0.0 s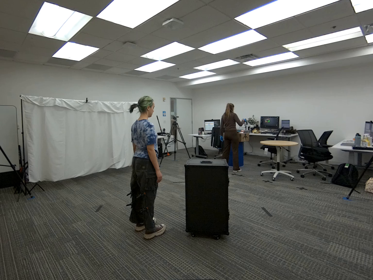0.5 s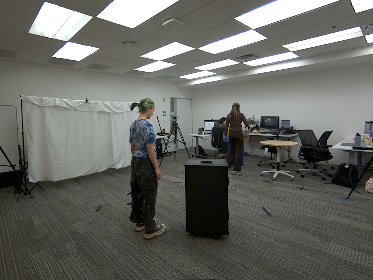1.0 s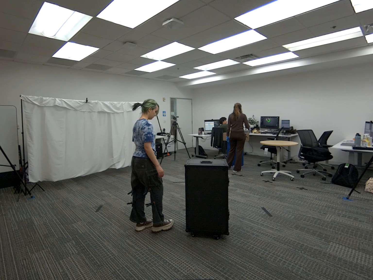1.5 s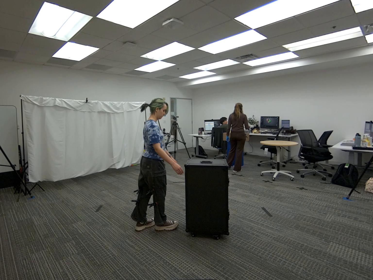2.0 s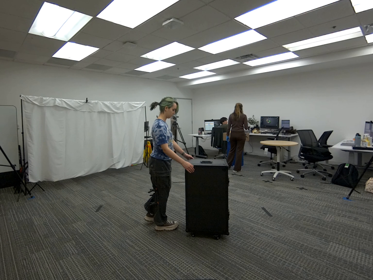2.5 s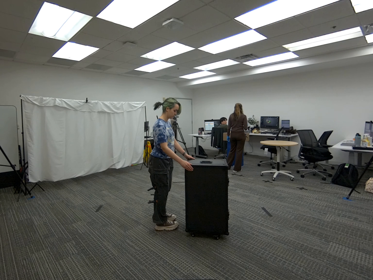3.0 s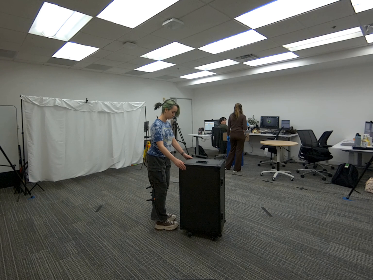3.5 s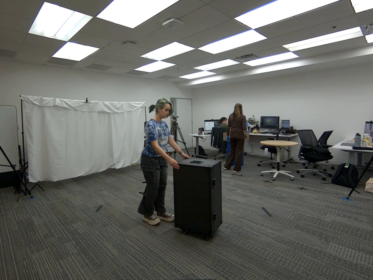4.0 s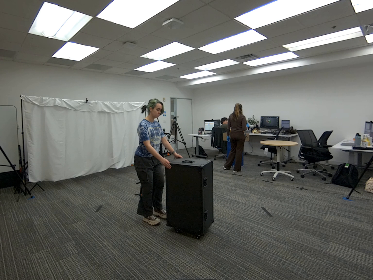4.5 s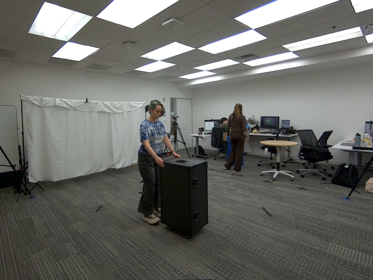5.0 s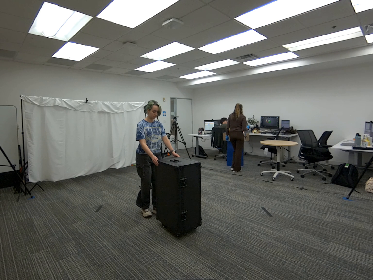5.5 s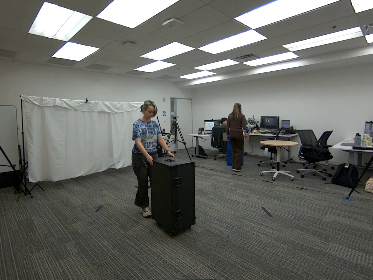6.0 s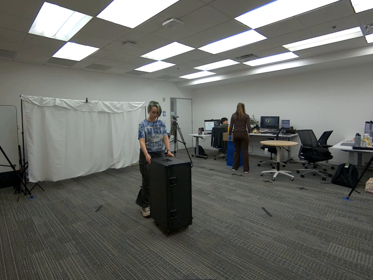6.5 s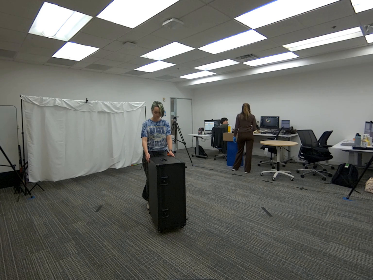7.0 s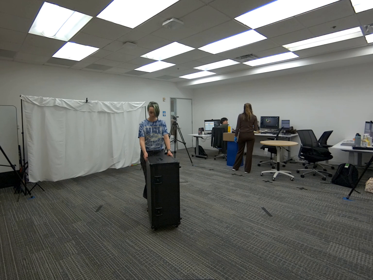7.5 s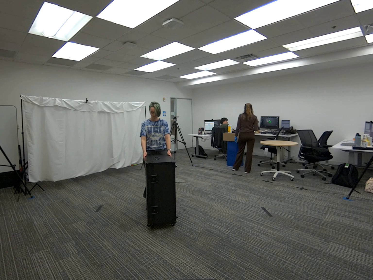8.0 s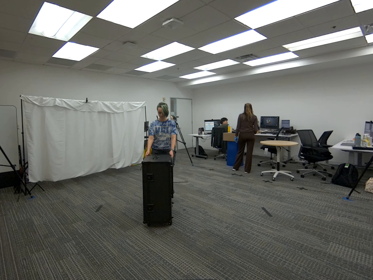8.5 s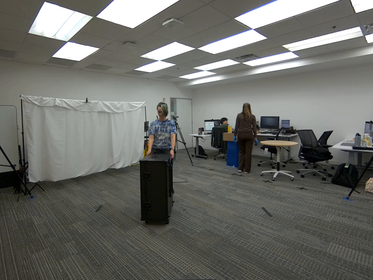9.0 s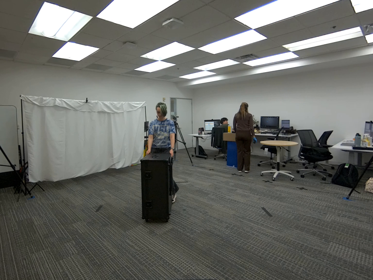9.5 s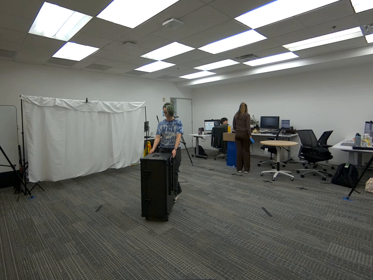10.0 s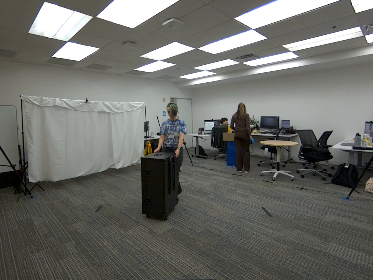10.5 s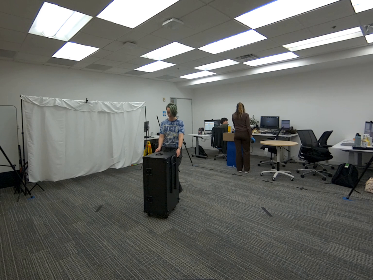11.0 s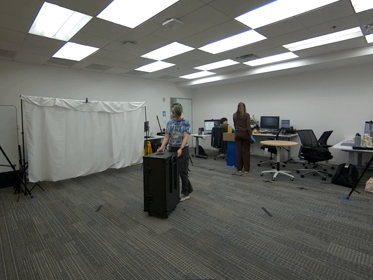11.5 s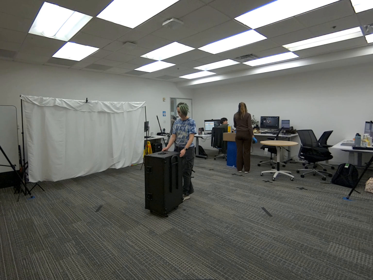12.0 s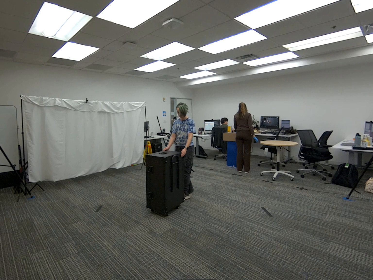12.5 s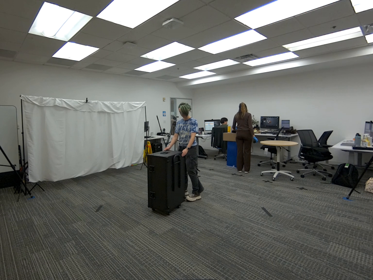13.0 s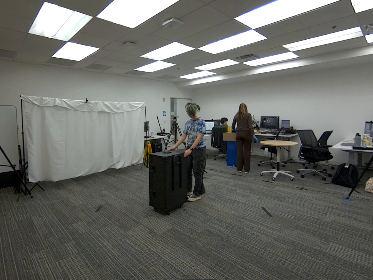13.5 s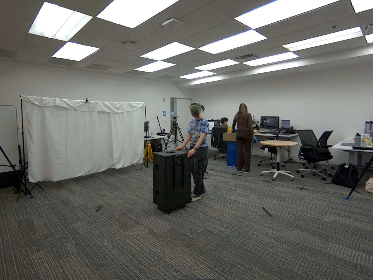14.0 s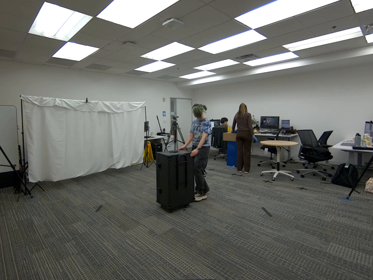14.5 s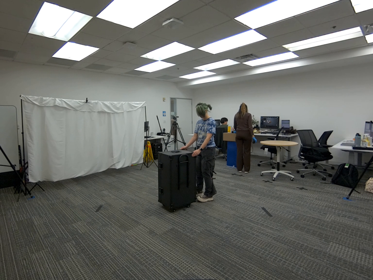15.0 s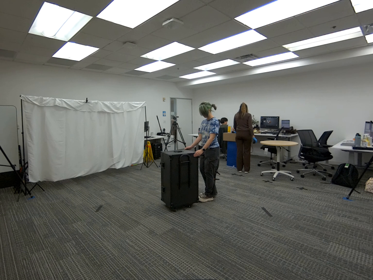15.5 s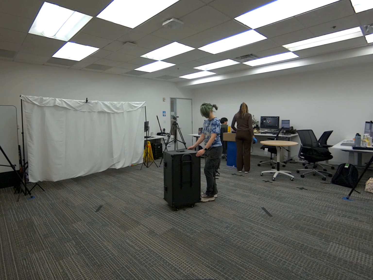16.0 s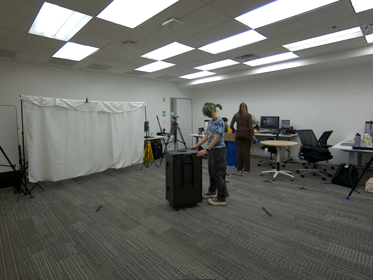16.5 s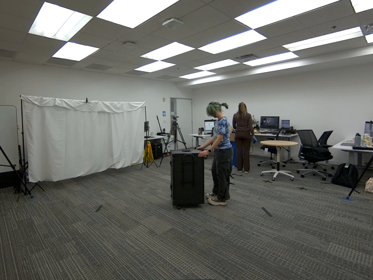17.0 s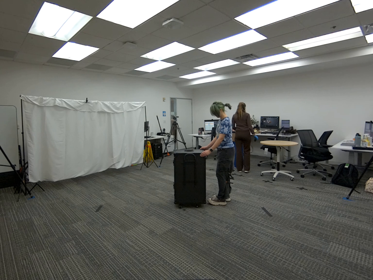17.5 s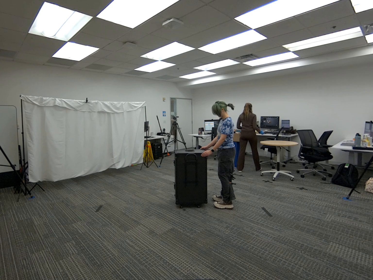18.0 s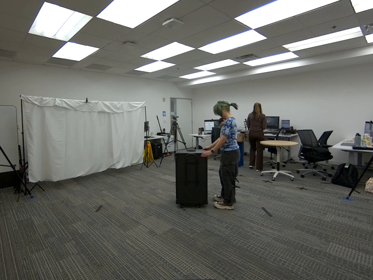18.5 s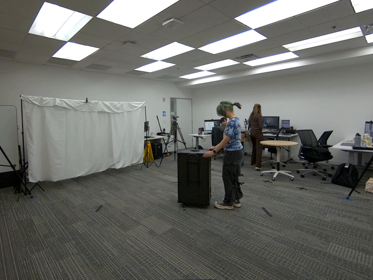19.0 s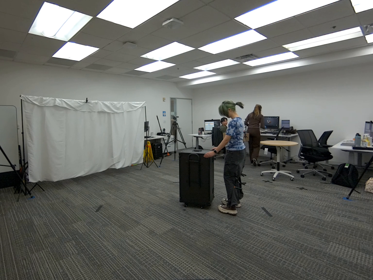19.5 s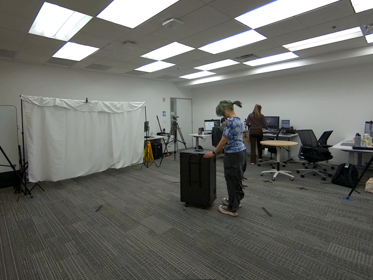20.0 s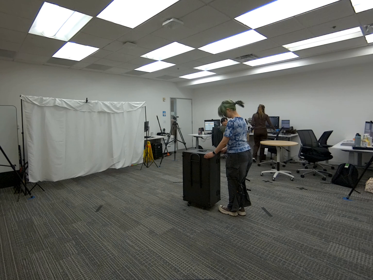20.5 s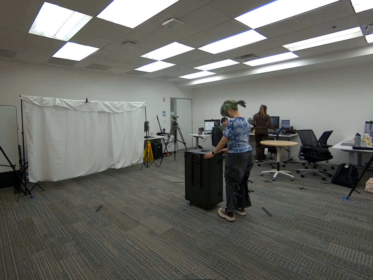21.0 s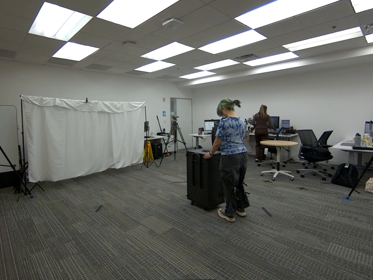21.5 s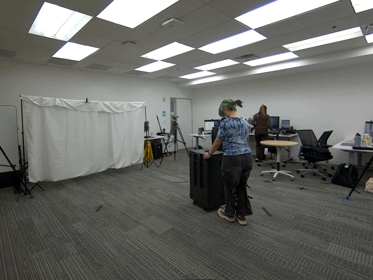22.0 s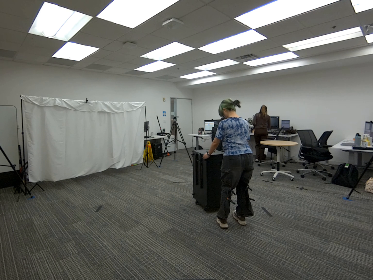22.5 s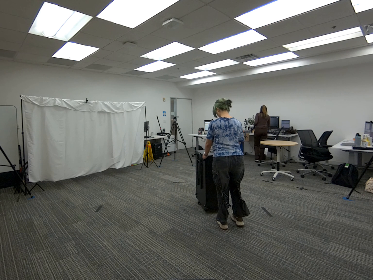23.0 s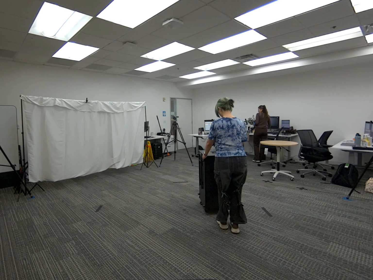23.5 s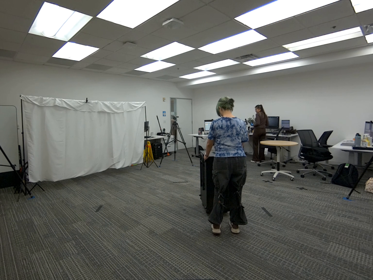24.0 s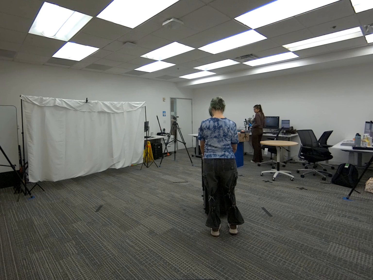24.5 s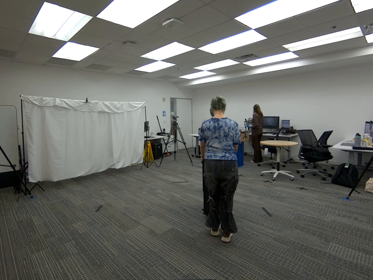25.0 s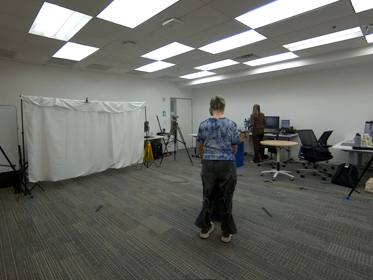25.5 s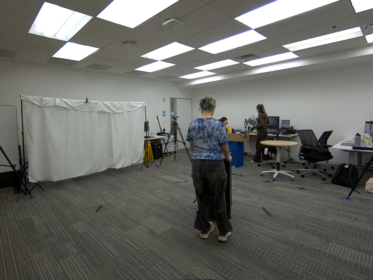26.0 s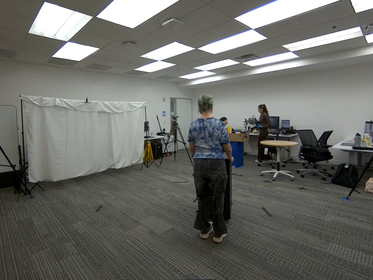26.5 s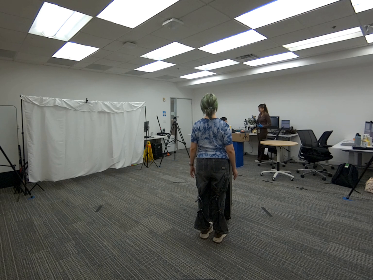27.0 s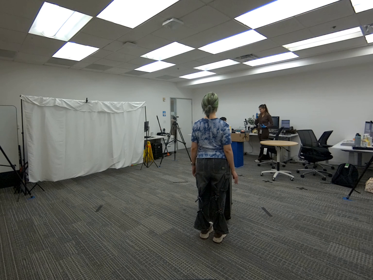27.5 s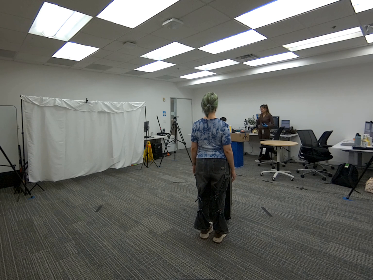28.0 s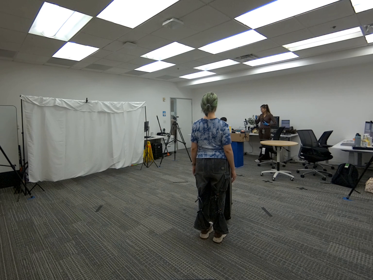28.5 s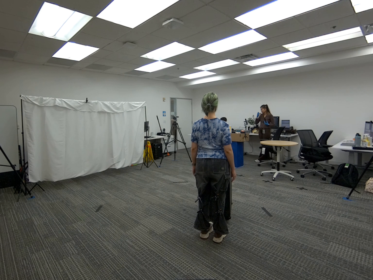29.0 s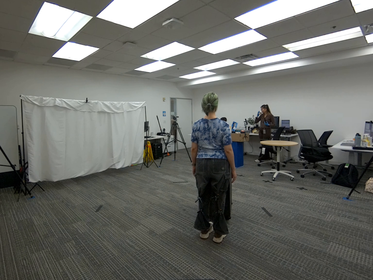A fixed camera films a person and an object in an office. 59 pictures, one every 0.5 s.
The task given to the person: Walk over to the big black box and pull the big black box towards you around the bounding area.
